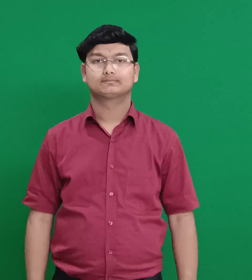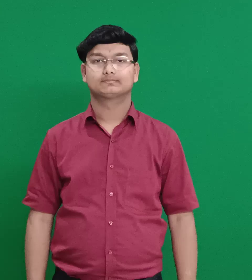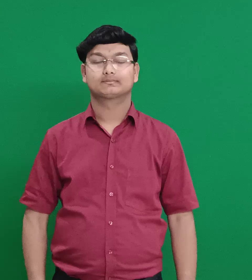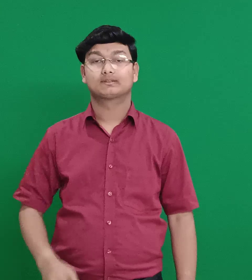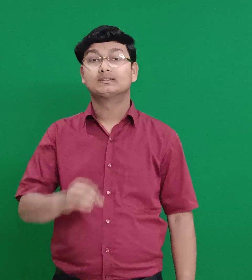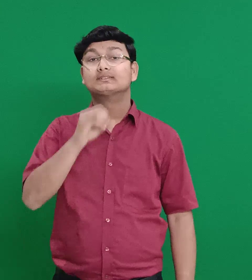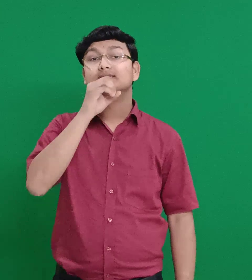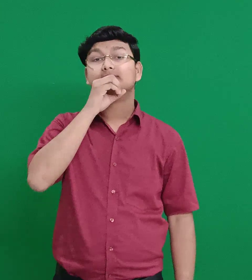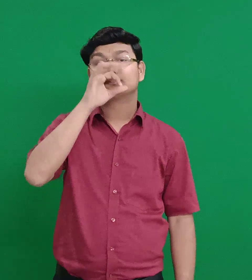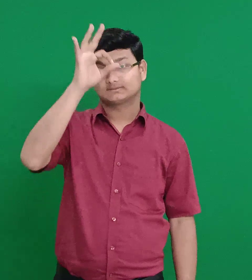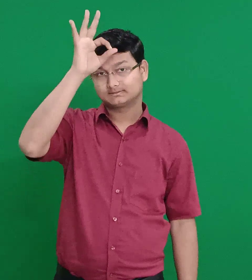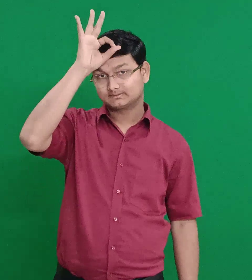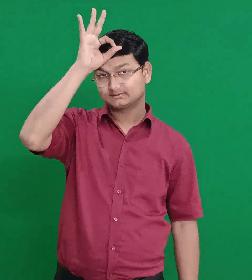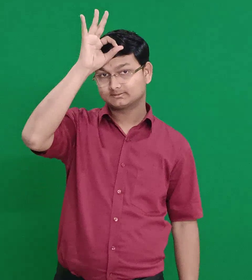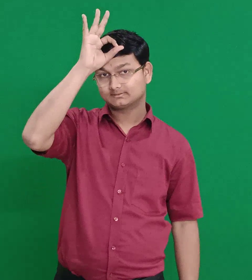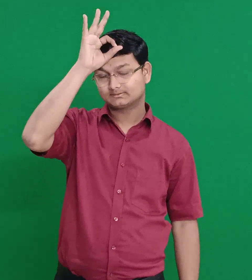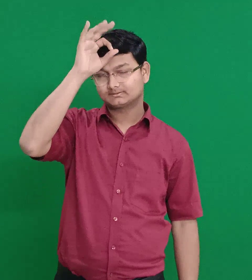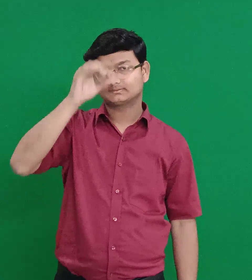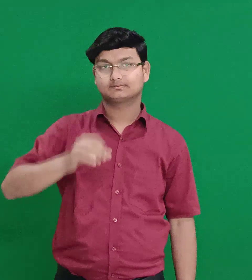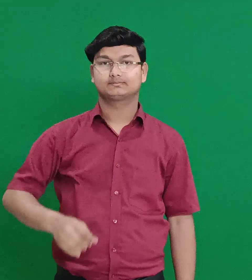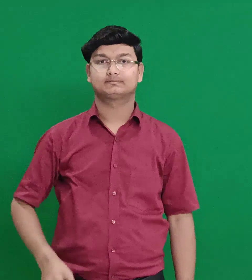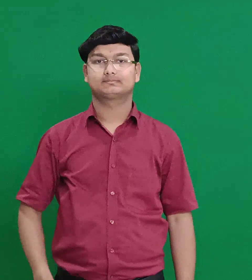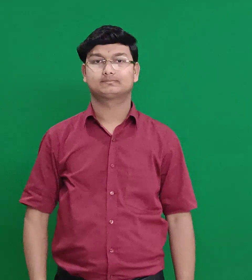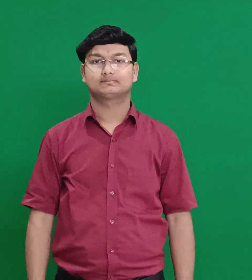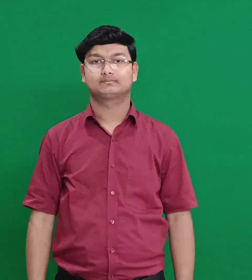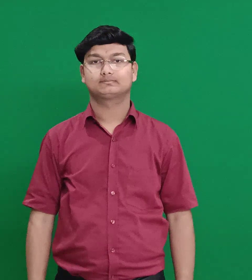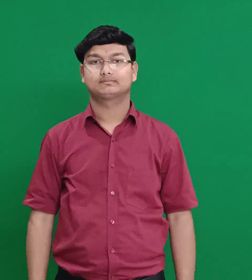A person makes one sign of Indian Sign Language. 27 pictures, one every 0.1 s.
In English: oreb
